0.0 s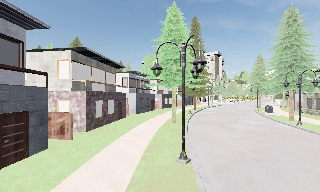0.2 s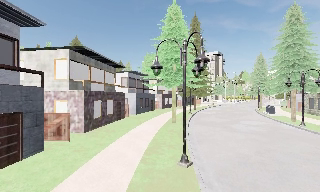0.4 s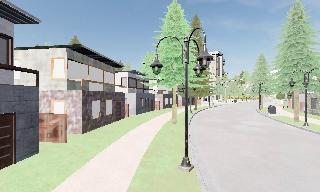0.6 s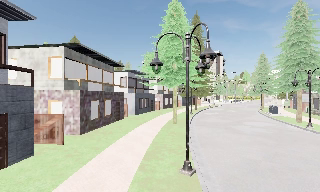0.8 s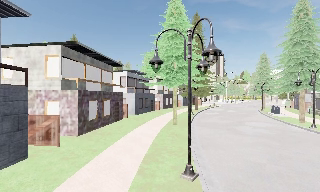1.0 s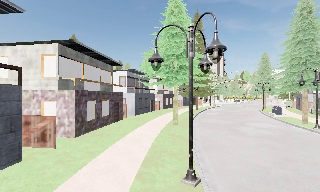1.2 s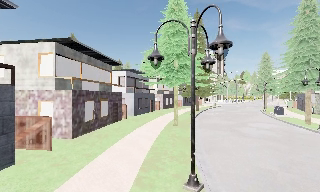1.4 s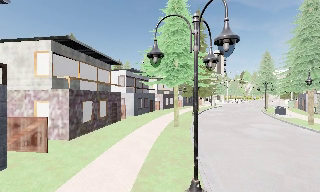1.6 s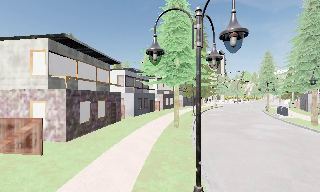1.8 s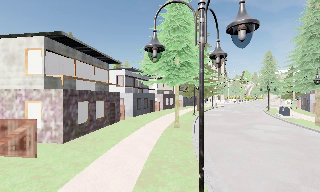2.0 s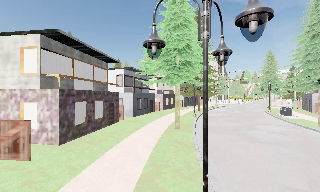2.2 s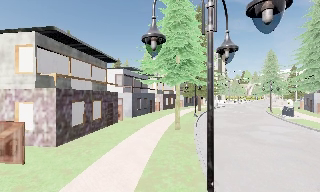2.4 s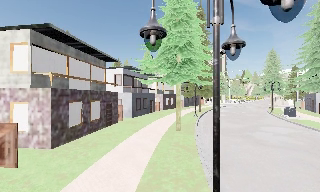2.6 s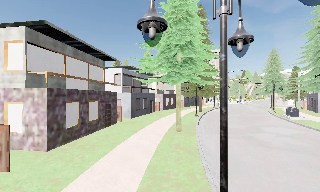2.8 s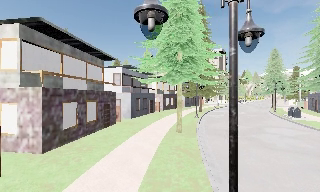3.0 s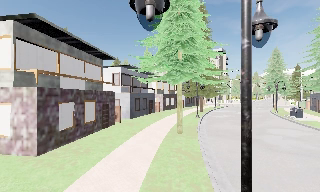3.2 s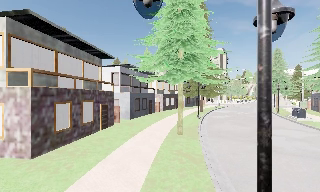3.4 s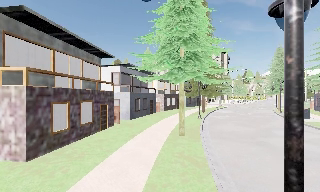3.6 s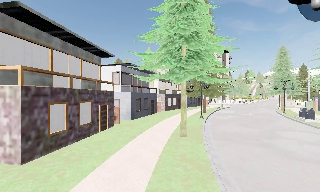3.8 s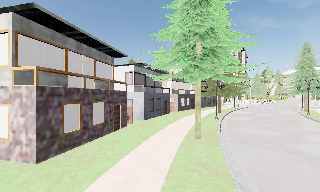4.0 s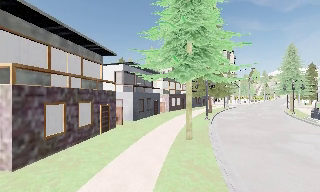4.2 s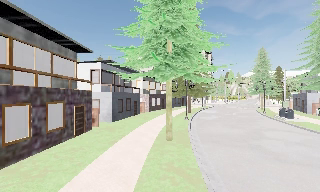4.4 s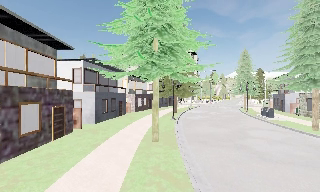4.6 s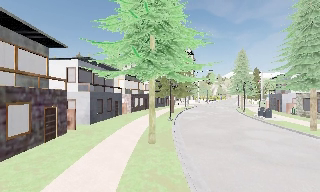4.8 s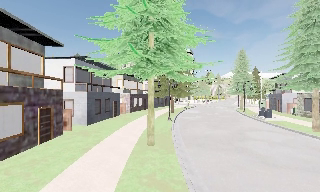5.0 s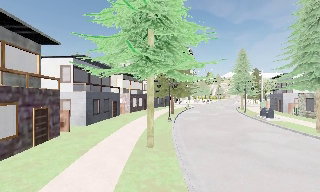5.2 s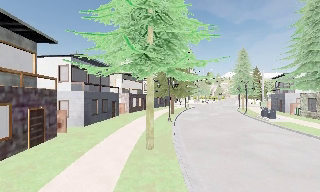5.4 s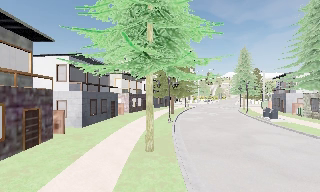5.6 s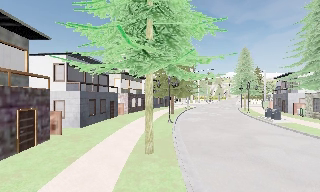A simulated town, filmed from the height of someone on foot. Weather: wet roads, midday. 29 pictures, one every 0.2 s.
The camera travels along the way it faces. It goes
forward.
0.0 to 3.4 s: The camera travels forward, about 5 m, so what stands in front looms larger.
3.4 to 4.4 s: The camera pans to its right, which is clockwise from overhead, by about 10 degrees. It travels forward, about 1.5 m, so what stands in front looms larger.
4.4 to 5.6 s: The camera travels forward, about 2 m, so what stands in front looms larger.
The film runs forward here.
